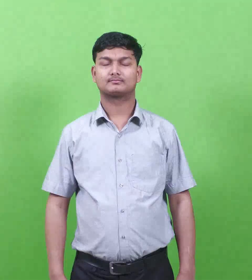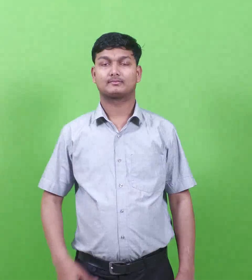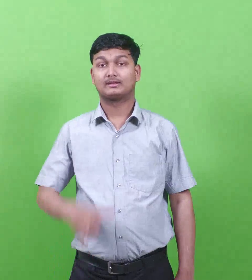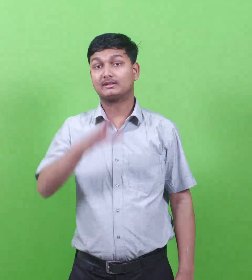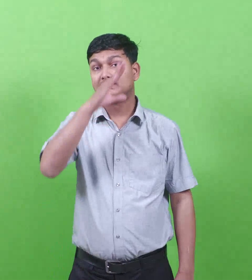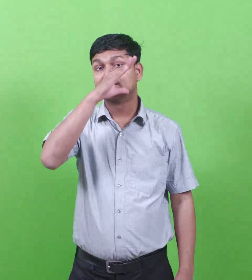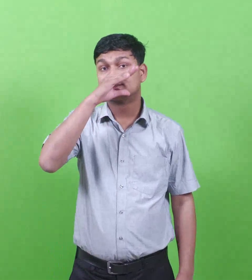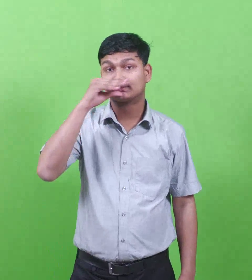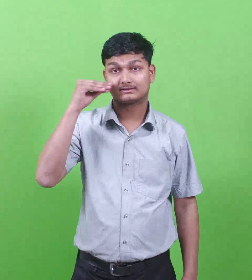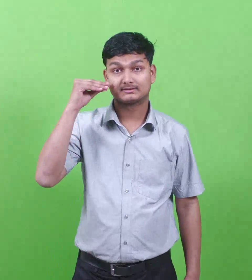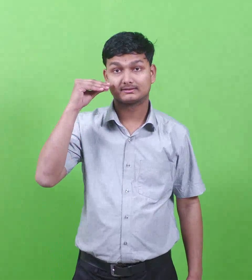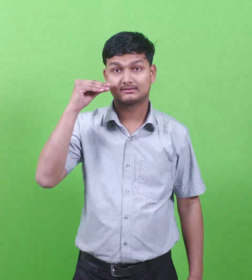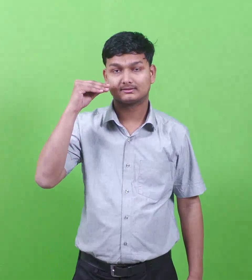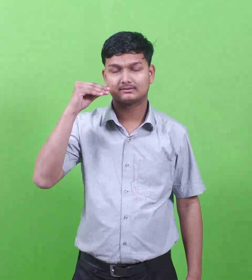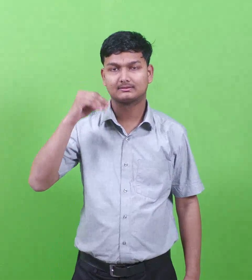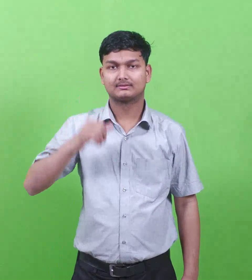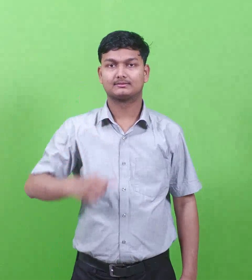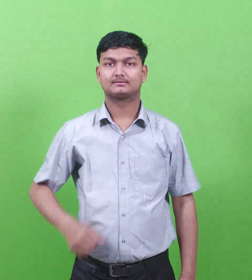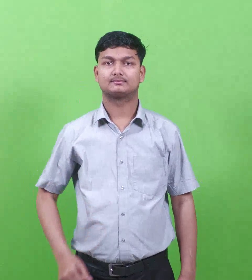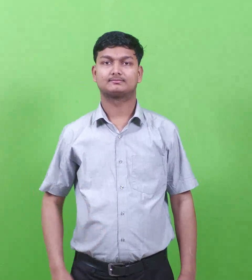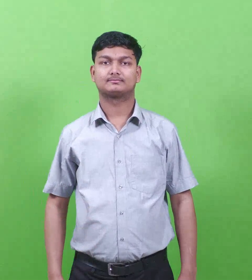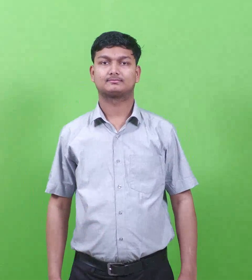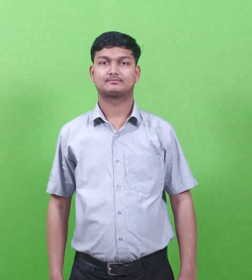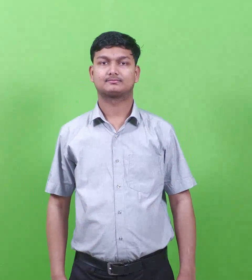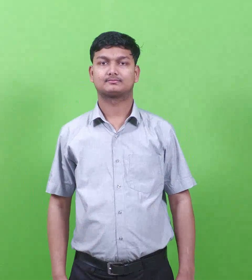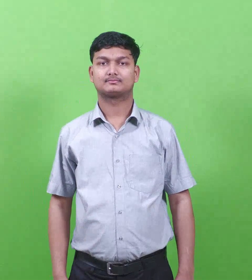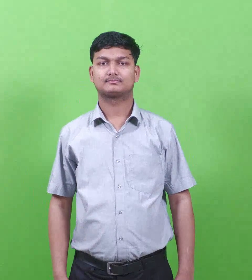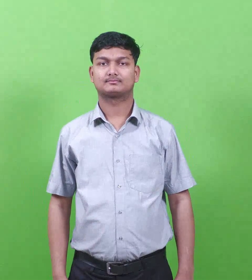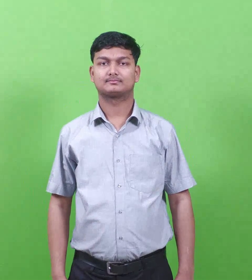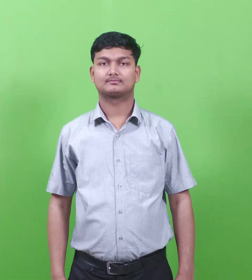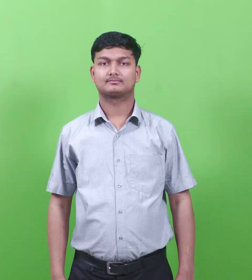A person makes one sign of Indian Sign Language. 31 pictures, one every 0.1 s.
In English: zechariah
